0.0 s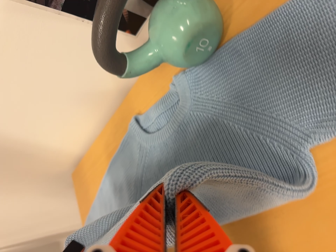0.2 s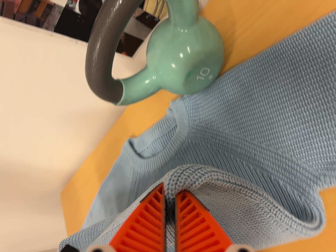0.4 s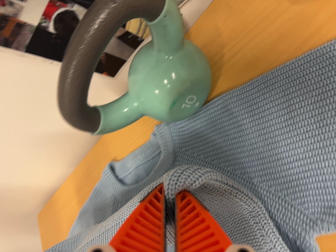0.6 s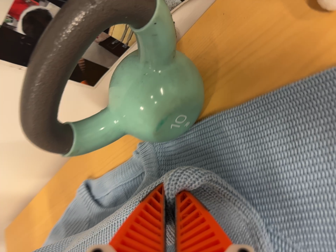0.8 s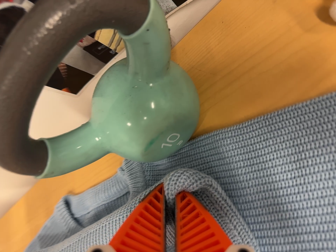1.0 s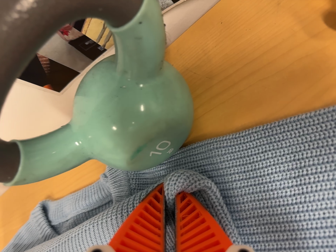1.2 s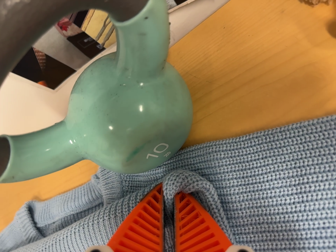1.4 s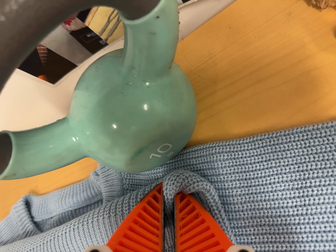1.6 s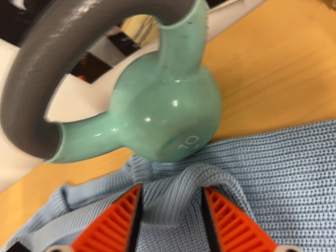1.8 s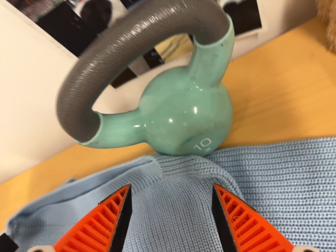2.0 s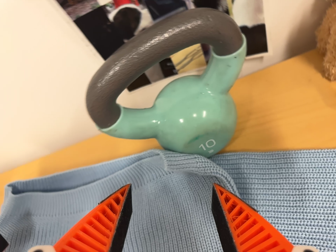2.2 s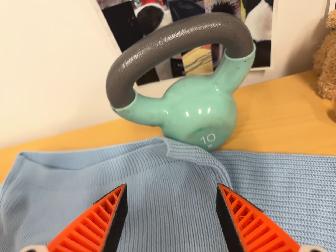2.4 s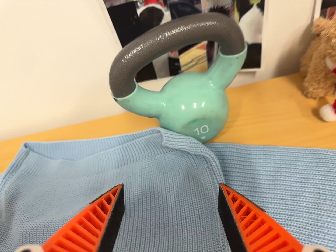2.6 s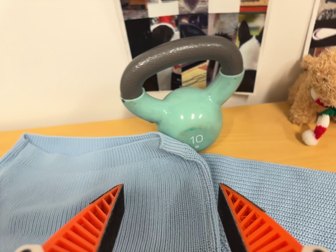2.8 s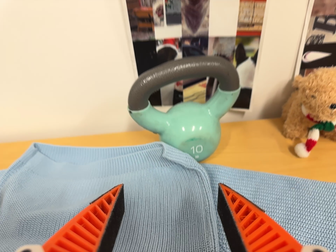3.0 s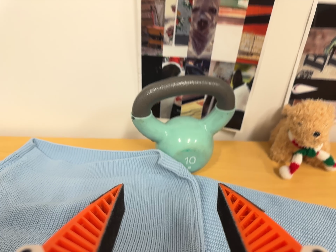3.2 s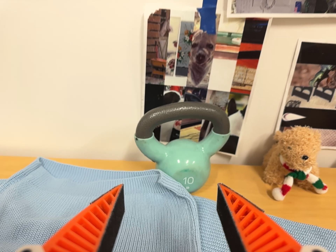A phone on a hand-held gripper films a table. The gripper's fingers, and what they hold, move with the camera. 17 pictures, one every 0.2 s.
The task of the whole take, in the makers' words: fold up.
0.0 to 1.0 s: The camera pans to its right by about 15 degrees. It travels forward and toward the top of its view, about 16 cm, so what stands in front looms larger.
1.0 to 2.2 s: The camera travels backward, toward the bottom of its view and to its left, about 16 cm, so what stands in front gets smaller. Its aim tips toward the top of its view by about 15 degrees. It rolls about its line of sight by about 25 degrees, and the scene rotates clockwise.
2.2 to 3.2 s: The camera travels backward and toward the bottom of its view, about 16 cm, so what stands in front gets smaller. Its aim tips toward the top of its view by about 25 degrees. It rolls about its line of sight by about 20 degrees, and the scene rotates clockwise.
The film runs forward here.
